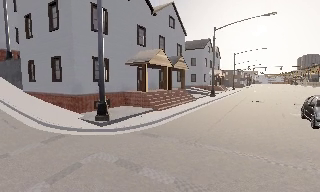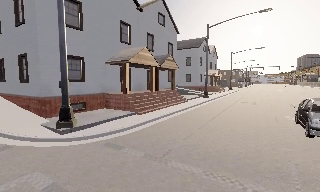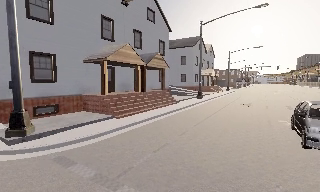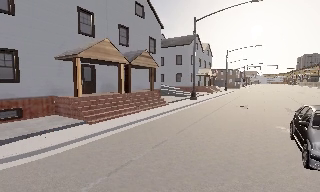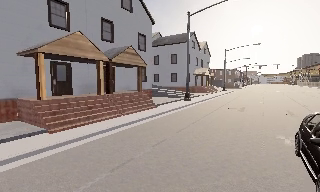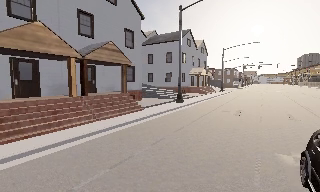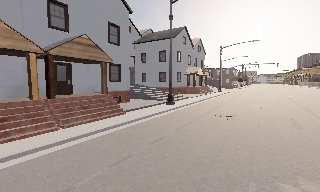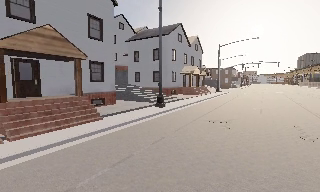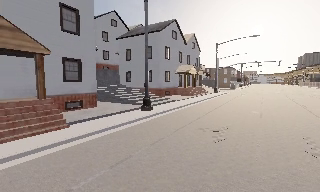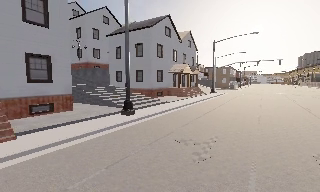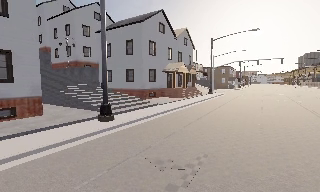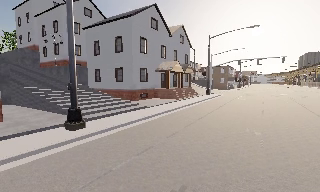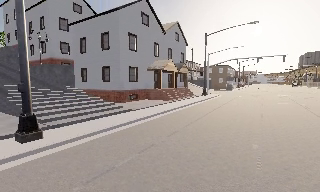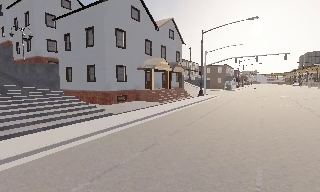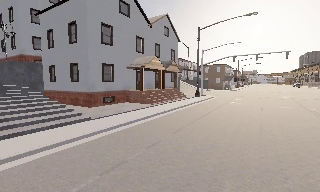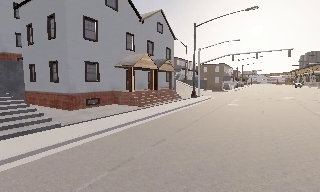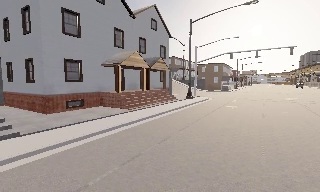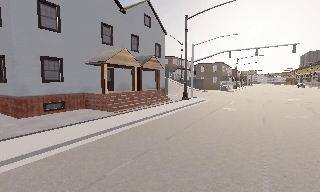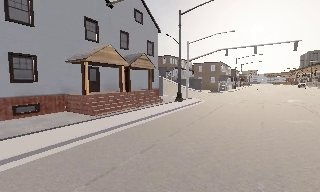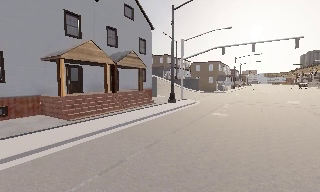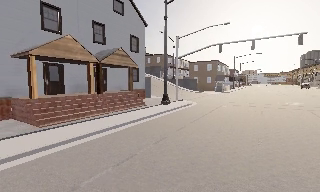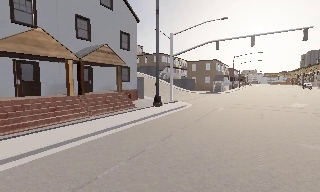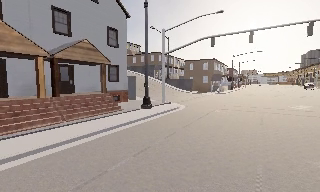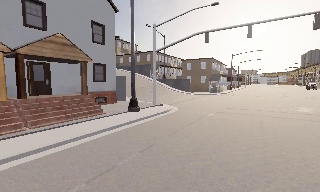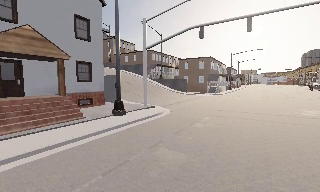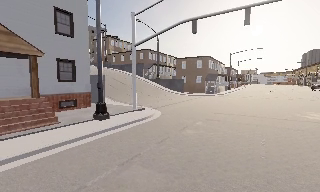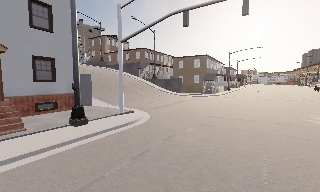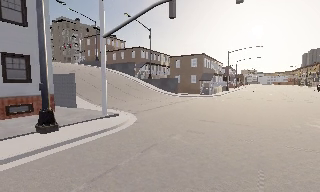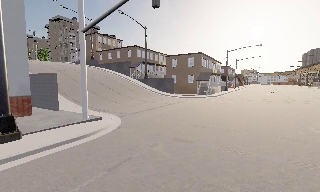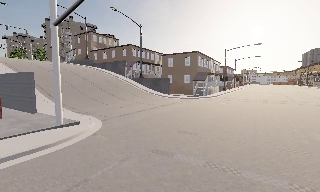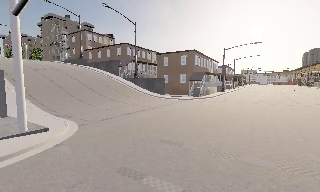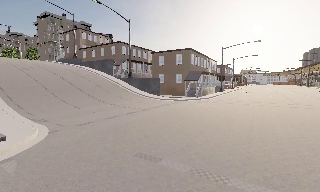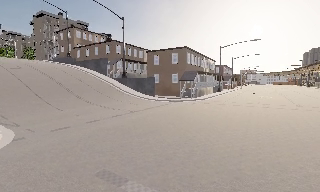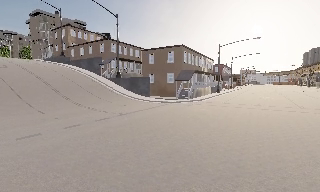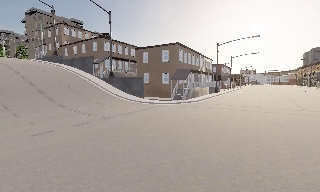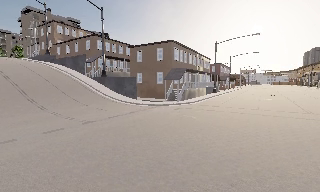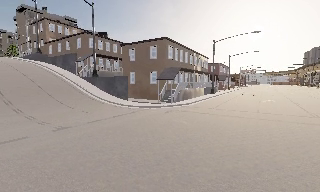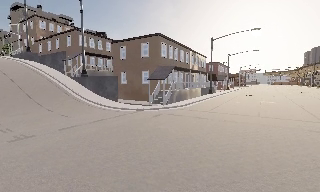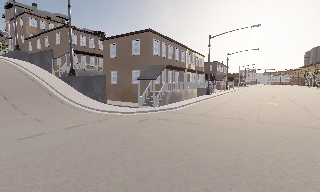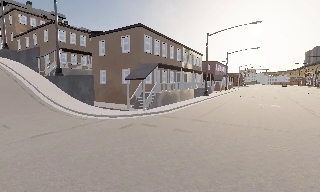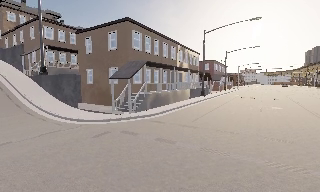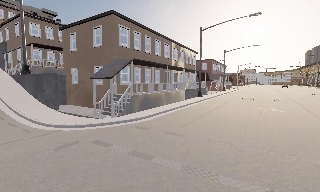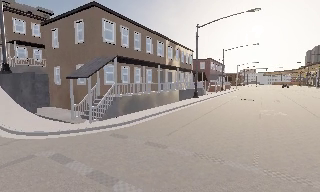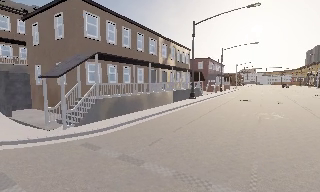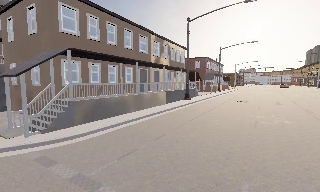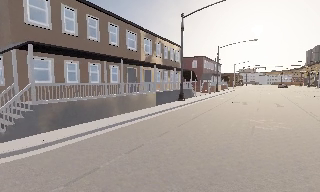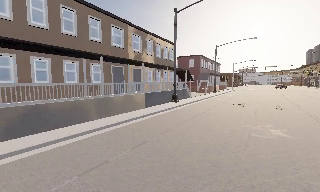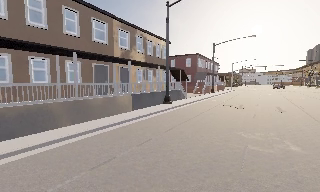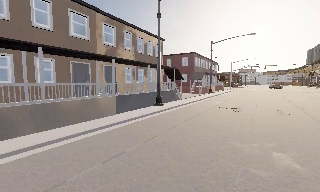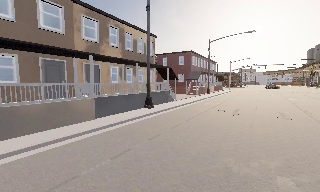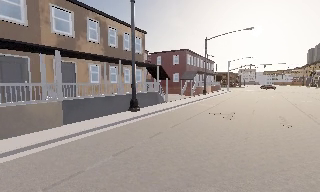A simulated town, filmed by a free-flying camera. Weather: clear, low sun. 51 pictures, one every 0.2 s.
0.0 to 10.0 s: The camera travels forward and to its right, about 80 m, so what stands in front looms larger.
The film runs backward here.
